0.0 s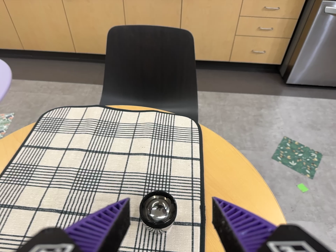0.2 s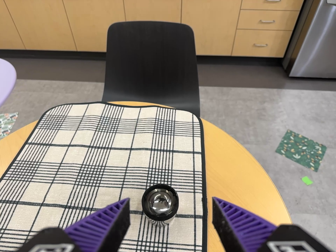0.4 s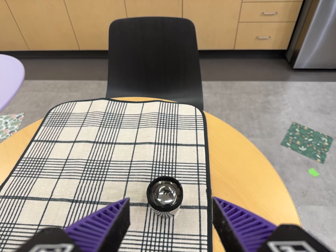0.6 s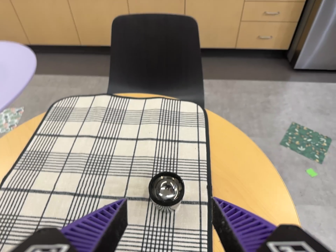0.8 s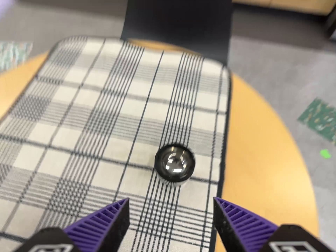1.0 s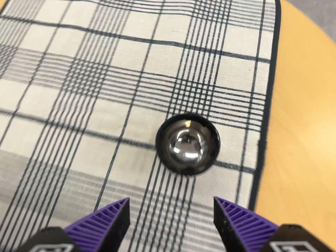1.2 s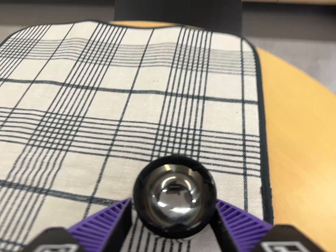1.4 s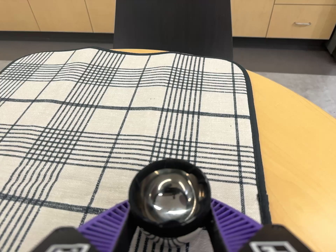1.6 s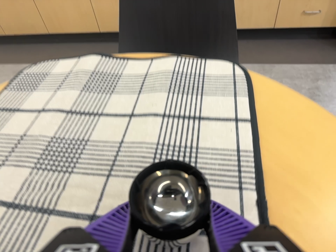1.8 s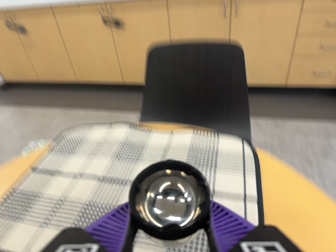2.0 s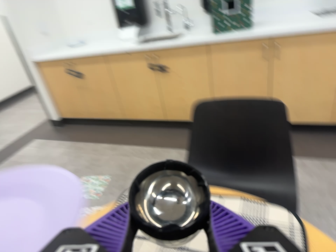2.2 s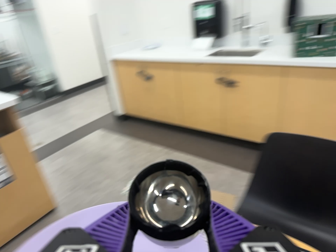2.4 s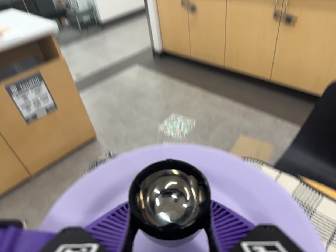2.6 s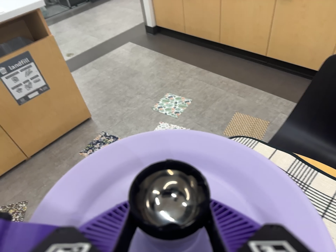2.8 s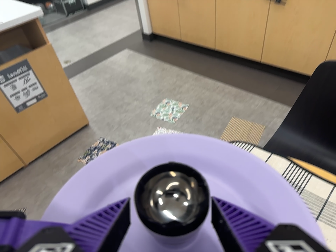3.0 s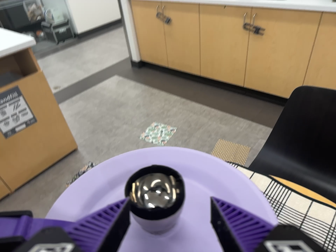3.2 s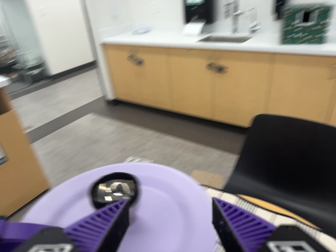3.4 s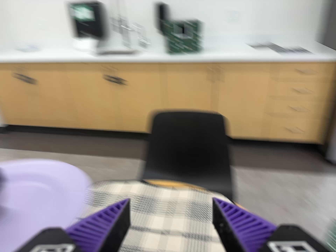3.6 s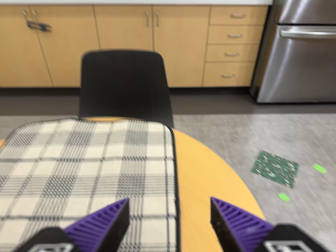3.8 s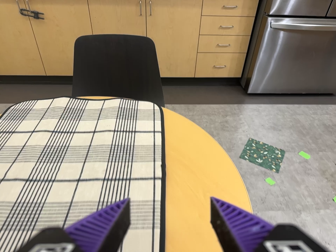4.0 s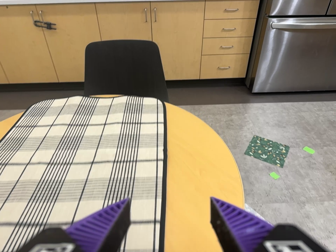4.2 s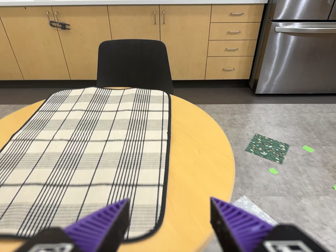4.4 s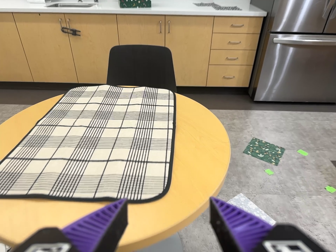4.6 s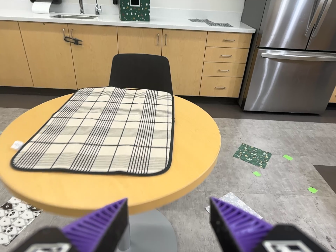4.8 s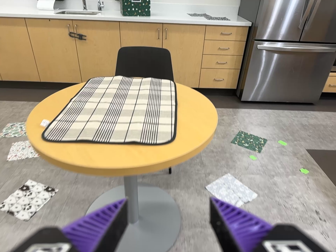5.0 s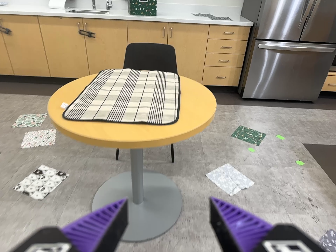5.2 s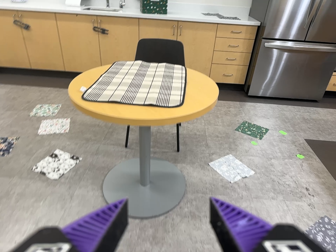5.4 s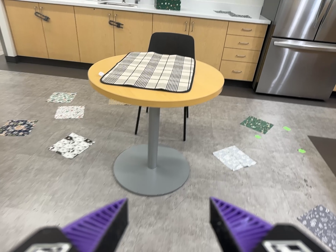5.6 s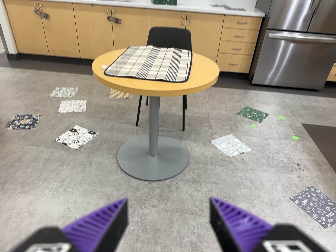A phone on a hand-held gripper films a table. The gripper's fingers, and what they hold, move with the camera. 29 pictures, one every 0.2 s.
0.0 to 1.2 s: The camera travels forward, about 26 cm, so what stands in front looms larger. Its aim tips toward the bottom of its view by about 10 degrees, and the scene shifts upward.
1.2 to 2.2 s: The camera swings to its left by about 25 degrees, and the scene slides to the right. It travels toward the top of its view, backward and to its left, about 32 cm, so close, fixed things drift downward. Its aim tips toward the top of its view by about 25 degrees, and the scene shifts downward. It rolls about its line of sight by about 10 degrees, and the scene rotates clockwise.
2.2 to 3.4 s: The camera pans to its right by about 20 degrees. It travels toward the bottom of its view and backward, about 14 cm, so close, fixed things drift upward. It rolls about its line of sight by about 10 degrees, and the scene rotates counterclockwise.
3.4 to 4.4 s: The scene slides to the left, as the camera pans about 10 degrees to its right. It travels toward the bottom of its view and backward, about 40 cm, so close, fixed things drift upward.
4.4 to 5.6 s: The camera travels backward and toward the bottom of its view, about 80 cm, so what stands in front gets smaller.
The film runs backward here.
